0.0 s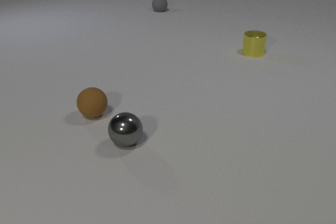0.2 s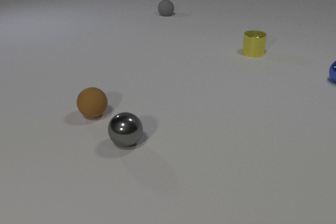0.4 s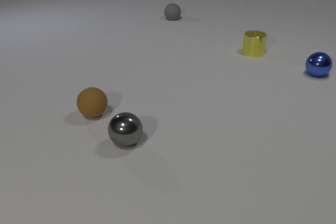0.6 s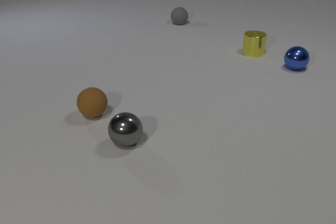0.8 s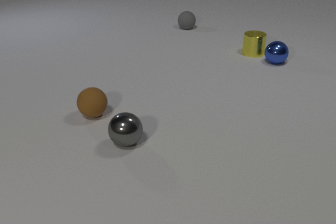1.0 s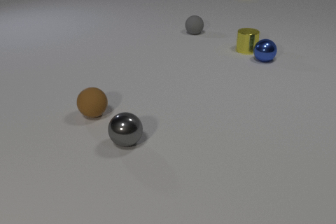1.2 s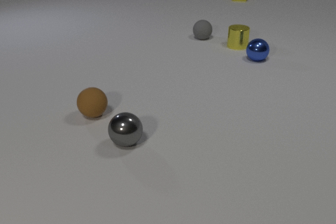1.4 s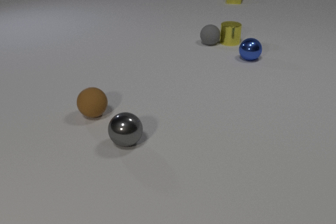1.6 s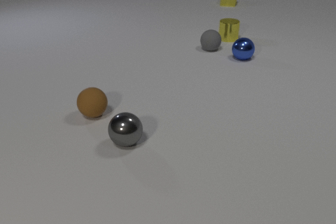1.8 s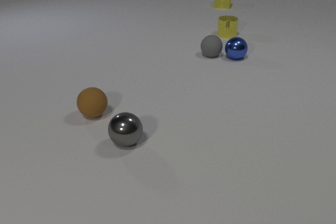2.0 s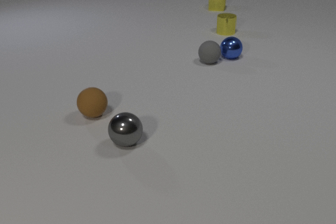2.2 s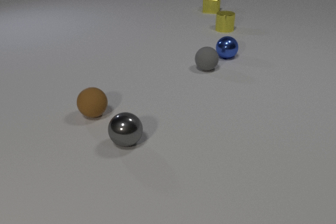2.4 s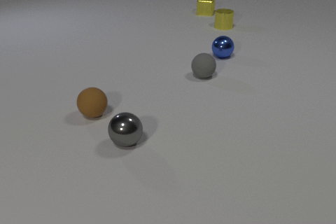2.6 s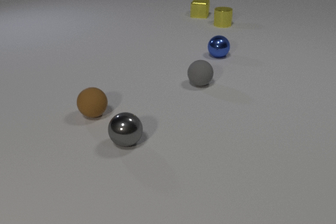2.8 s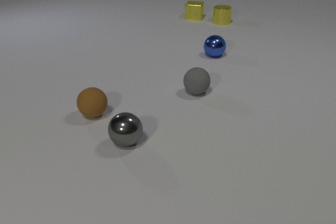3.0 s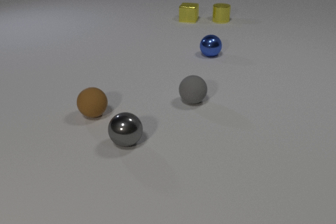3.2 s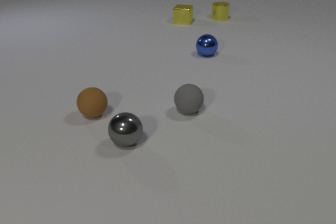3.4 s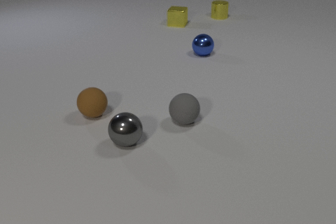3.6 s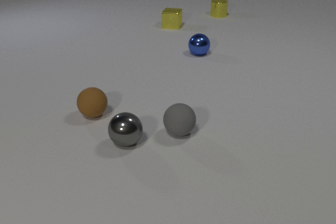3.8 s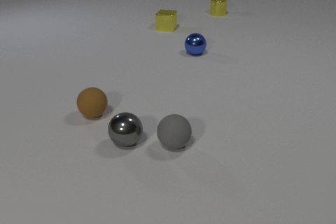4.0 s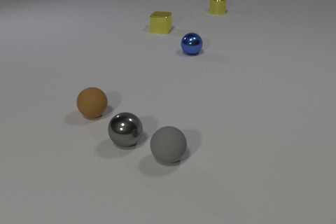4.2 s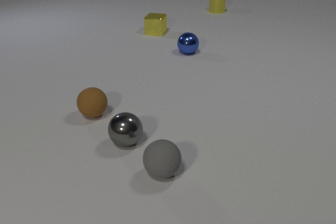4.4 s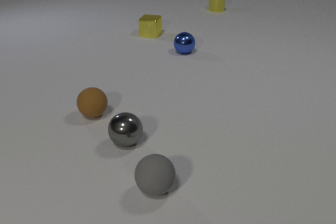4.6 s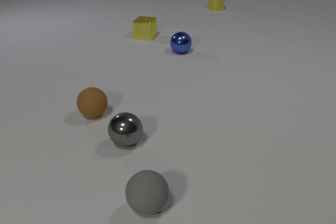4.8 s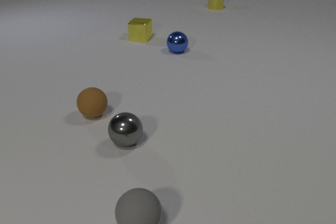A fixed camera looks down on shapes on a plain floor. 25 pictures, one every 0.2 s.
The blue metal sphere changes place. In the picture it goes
to the left.
The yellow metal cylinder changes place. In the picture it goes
away from the camera.
0.0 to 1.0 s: The blue metal sphere comes in at the right edge, rolls to the left and away from the camera. The yellow metal cylinder slides away from the camera and to the left. The yellow metal cube comes in at the top edge, slides toward the camera and to the left. The gray rubber sphere rolls toward the camera and to the right. The blue metal sphere and the yellow metal cylinder collide.
1.0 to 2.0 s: The blue metal sphere rolls to the left. The yellow metal cylinder slides away from the camera and to the left. The yellow metal cube slides toward the camera and to the left. The gray rubber sphere rolls toward the camera. The yellow metal cylinder and the gray rubber sphere collide. The blue metal sphere and the gray rubber sphere collide.
2.0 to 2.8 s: The blue metal sphere rolls to the left. The yellow metal cylinder slides away from the camera. The yellow metal cube slides toward the camera and to the left. The gray rubber sphere rolls toward the camera.
2.8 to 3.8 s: The blue metal sphere rolls to the left. The yellow metal cylinder slides away from the camera. The yellow metal cube slides toward the camera and to the left. The gray rubber sphere rolls toward the camera.
3.8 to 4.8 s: The blue metal sphere rolls to the left. The yellow metal cylinder slides away from the camera. The yellow metal cube slides toward the camera and to the left. The gray rubber sphere rolls toward the camera.
How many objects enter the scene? 2.
How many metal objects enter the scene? 2.
What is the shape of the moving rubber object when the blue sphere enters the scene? sphere.
